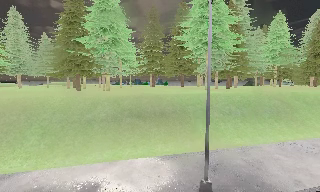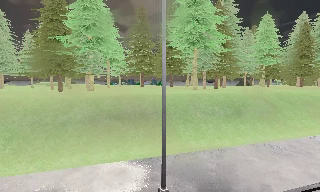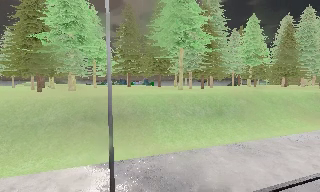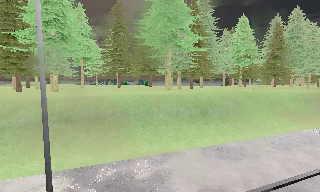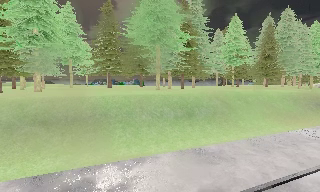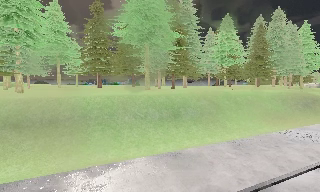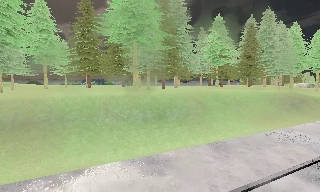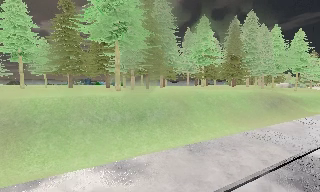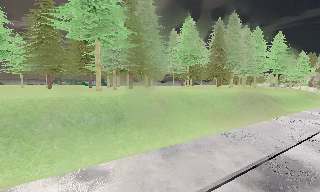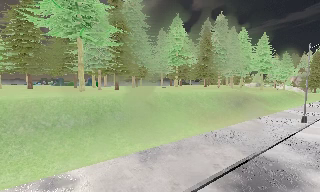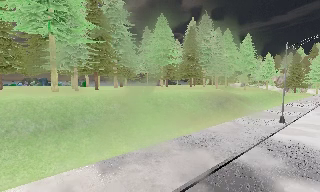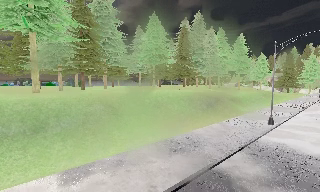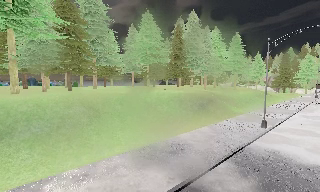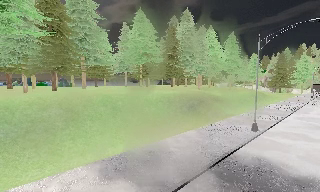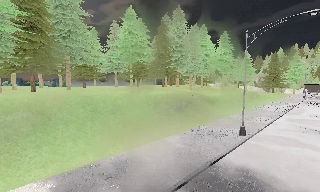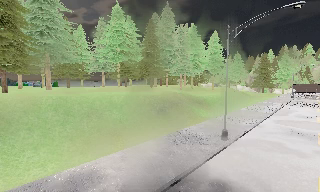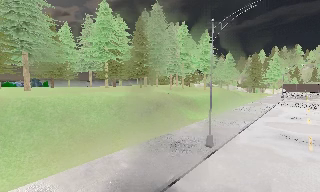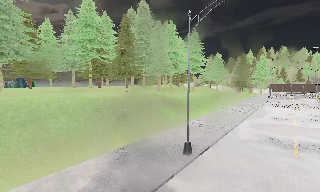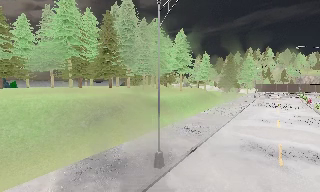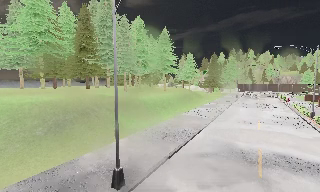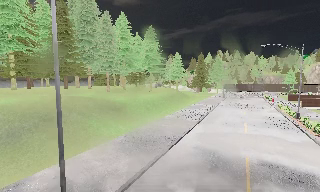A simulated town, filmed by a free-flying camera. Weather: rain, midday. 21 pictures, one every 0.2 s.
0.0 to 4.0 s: The camera swings to its right by about 50 degrees, and the scene slides to the left. It travels to its right and forward, about 25 m, so close, fixed things drift to the left.
The film runs forward here.
